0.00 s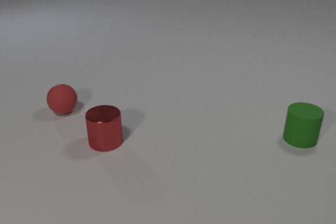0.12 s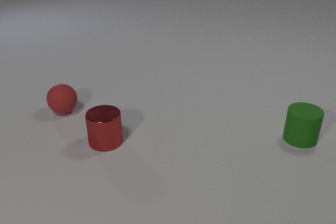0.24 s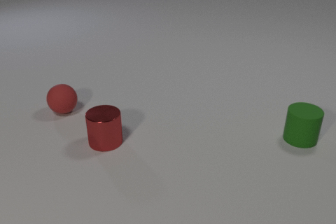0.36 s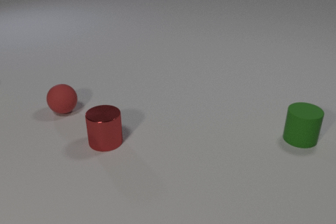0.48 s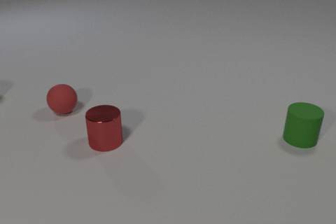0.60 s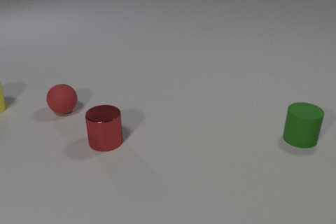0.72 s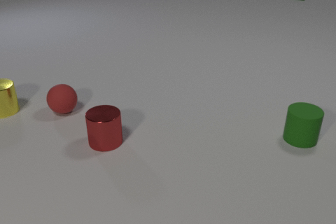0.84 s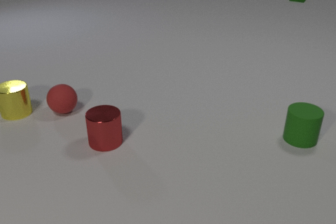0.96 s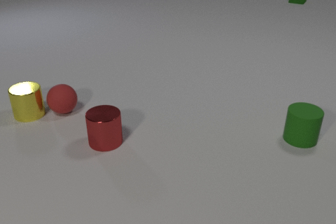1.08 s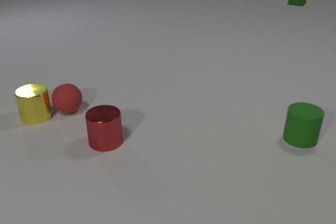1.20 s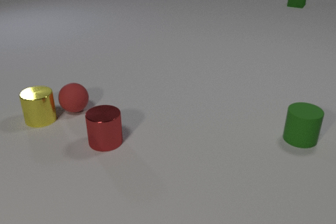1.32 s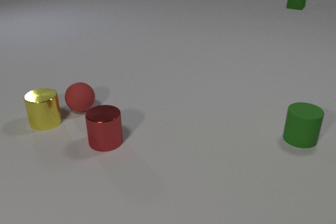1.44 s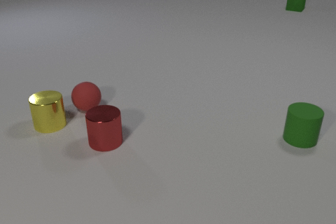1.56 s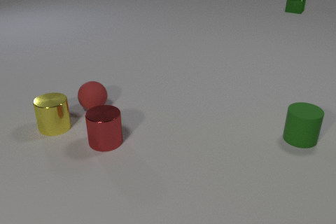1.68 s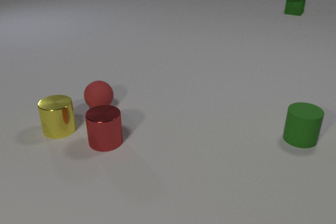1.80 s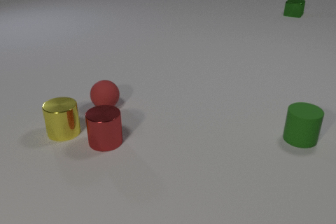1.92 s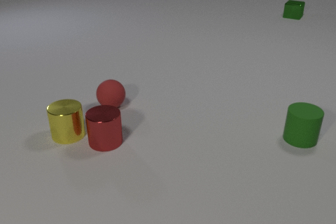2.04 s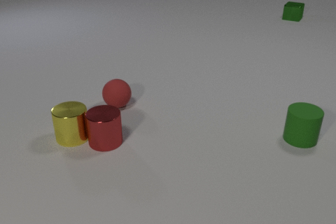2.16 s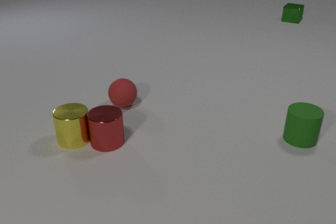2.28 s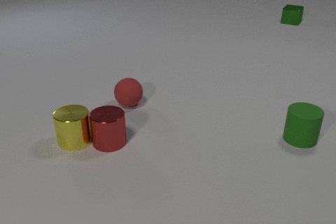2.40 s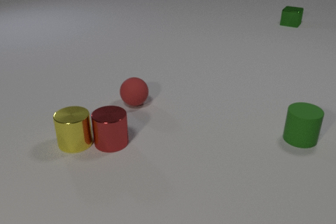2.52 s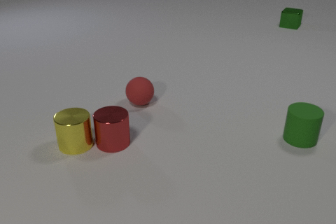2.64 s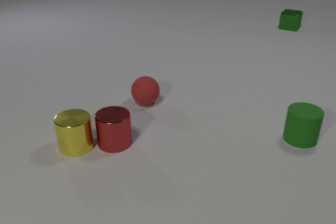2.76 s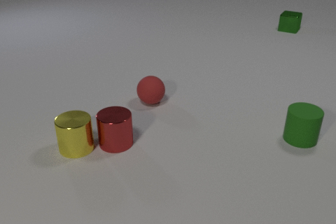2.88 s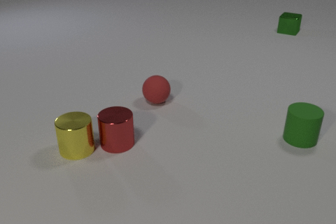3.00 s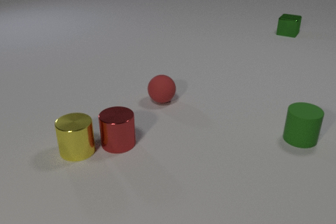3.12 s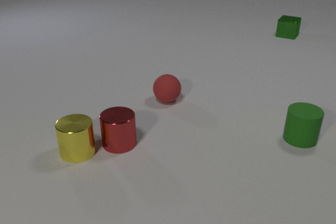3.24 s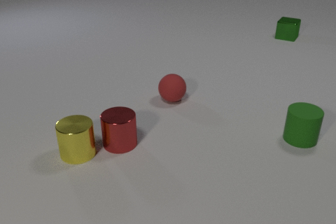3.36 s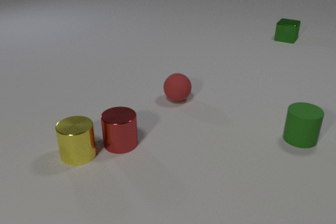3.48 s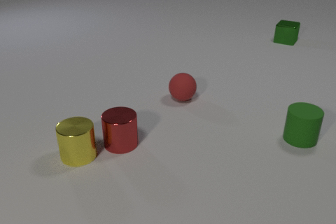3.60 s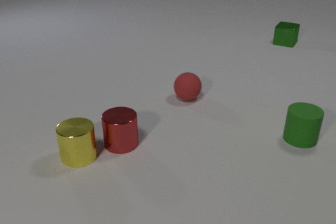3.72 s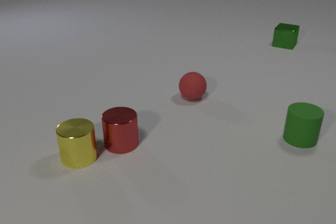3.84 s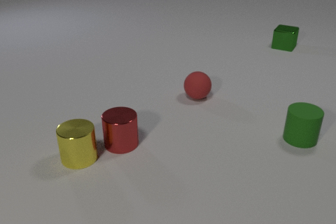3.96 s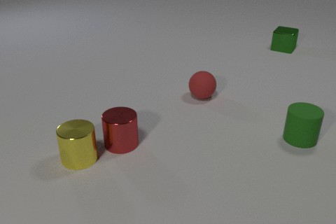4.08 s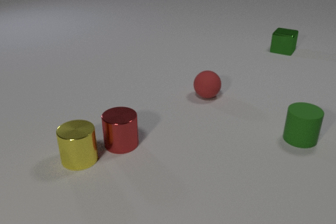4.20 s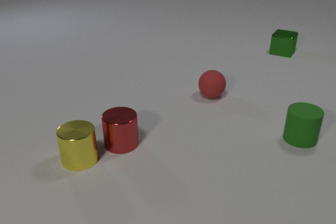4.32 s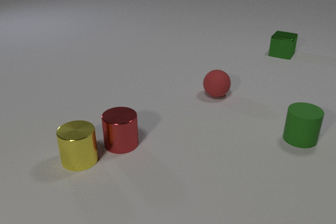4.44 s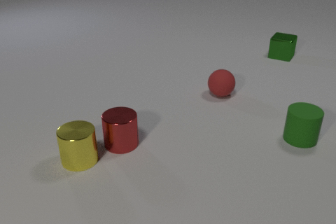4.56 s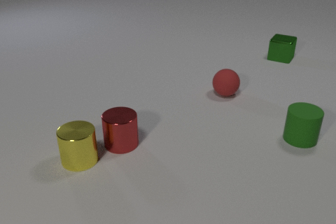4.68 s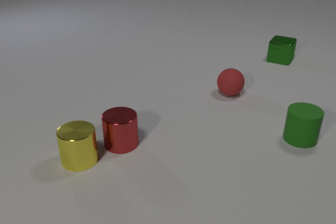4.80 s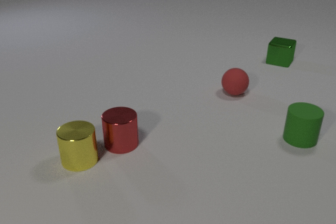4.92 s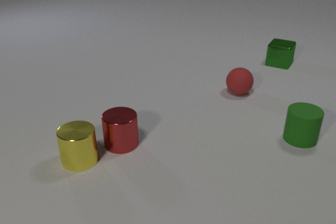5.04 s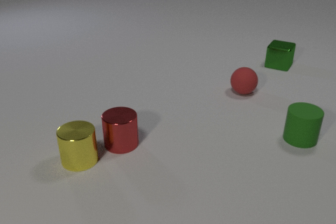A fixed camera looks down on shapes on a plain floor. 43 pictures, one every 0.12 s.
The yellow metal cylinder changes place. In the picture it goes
toward the camera.
The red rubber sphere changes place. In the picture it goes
to the right.
0.00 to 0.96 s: The yellow metal cylinder comes in at the left edge, slides to the right and toward the camera. The green metal cube comes in at the top edge, slides toward the camera.
0.96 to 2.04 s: The yellow metal cylinder slides toward the camera and to the right. The red rubber sphere rolls to the right. The green metal cube slides toward the camera. The yellow metal cylinder and the red rubber sphere collide.
2.04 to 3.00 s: The yellow metal cylinder slides toward the camera. The red rubber sphere rolls to the right. The green metal cube slides toward the camera. The red metal cylinder slides to the right. The yellow metal cylinder and the red metal cylinder collide.
3.00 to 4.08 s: The yellow metal cylinder slides toward the camera. The red rubber sphere rolls to the right. The green metal cube slides toward the camera.
4.08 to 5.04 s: The red rubber sphere rolls to the right. The green metal cube slides toward the camera.
What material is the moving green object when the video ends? metal.
How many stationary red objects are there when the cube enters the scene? 2.
How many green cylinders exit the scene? 0.
